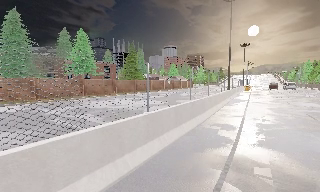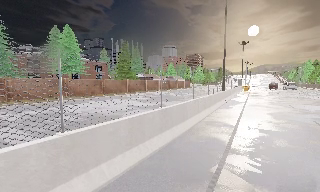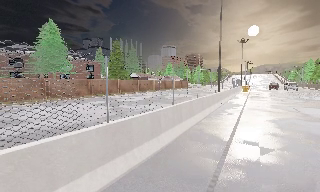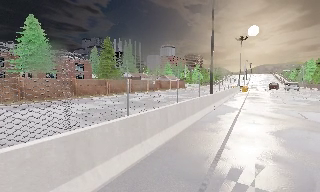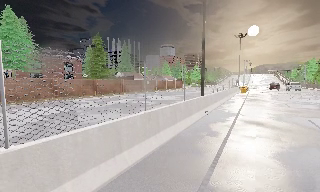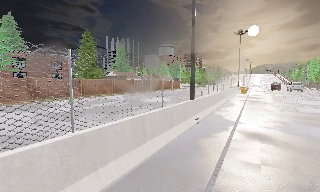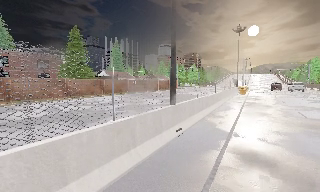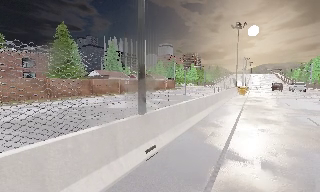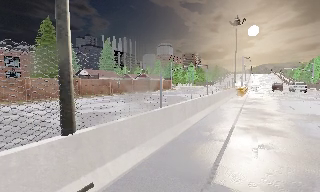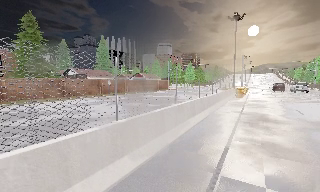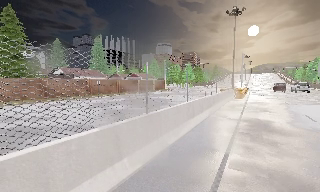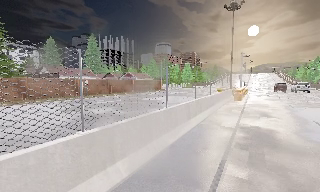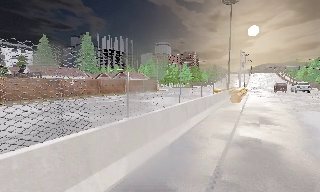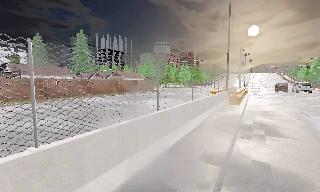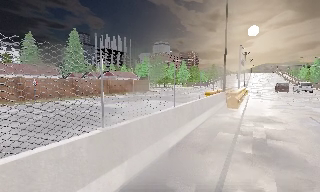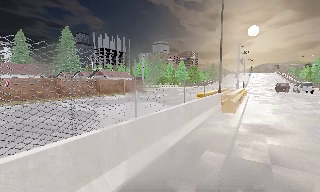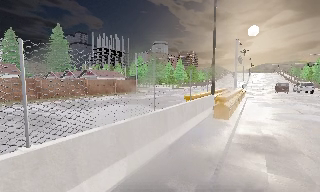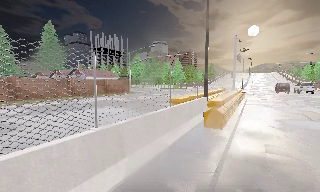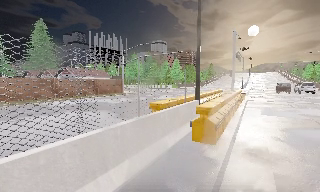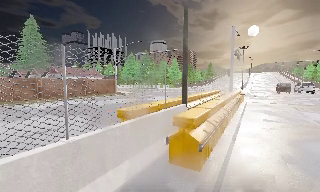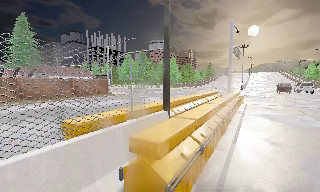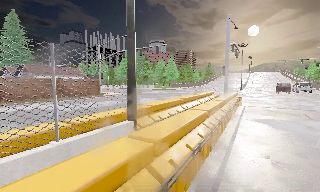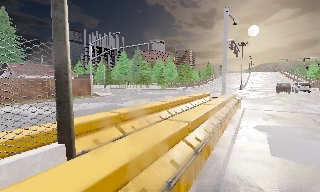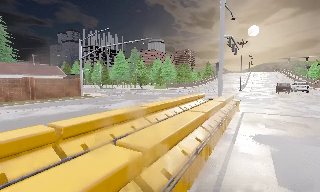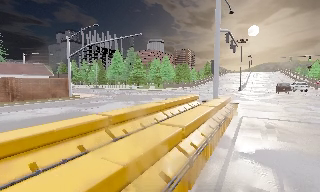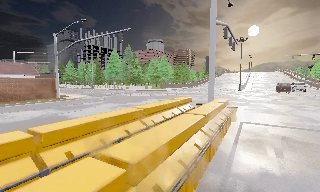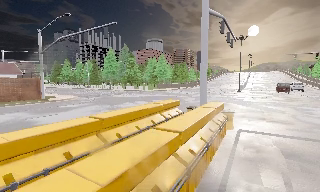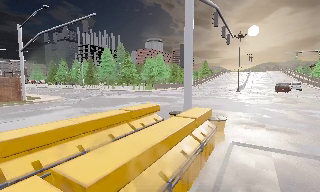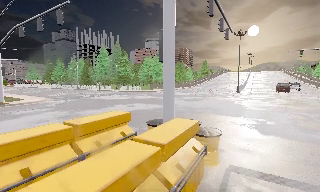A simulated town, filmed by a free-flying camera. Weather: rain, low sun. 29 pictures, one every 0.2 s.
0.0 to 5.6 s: The camera travels forward and to its right, about 55 m, so what stands in front looms larger.
The film runs forward here.
